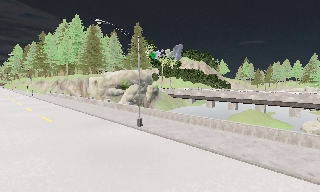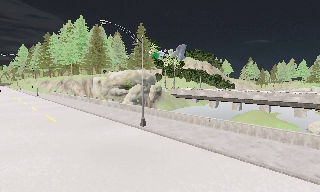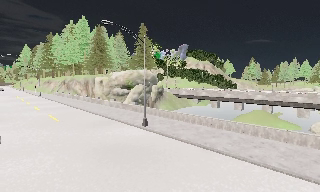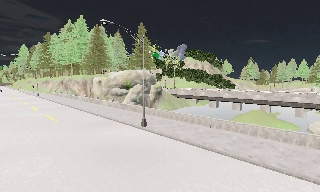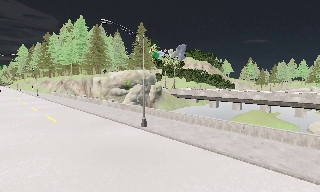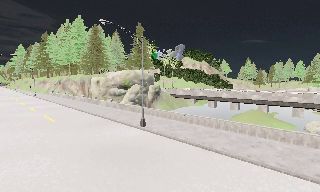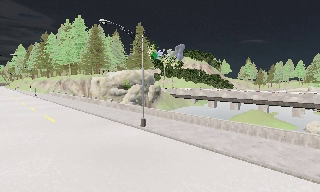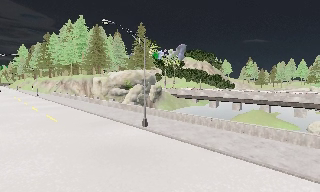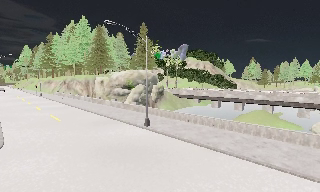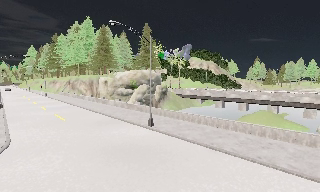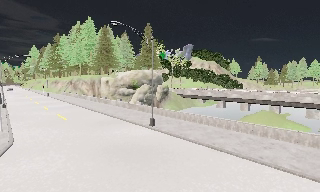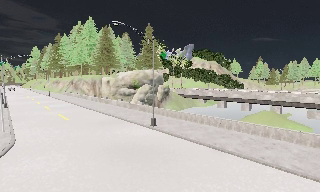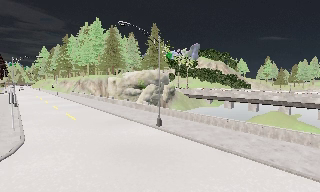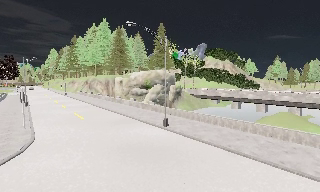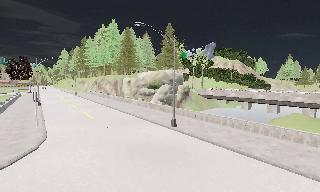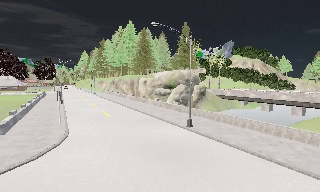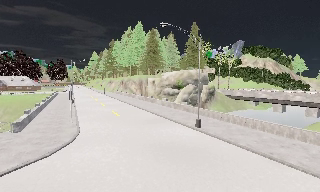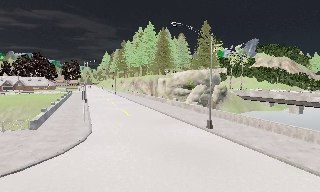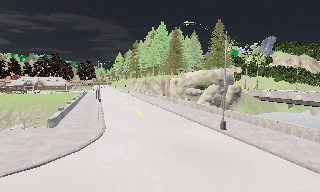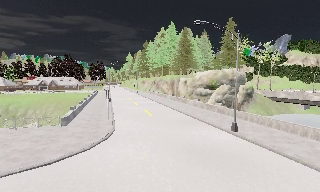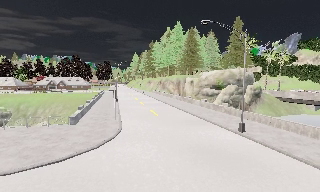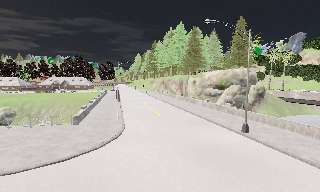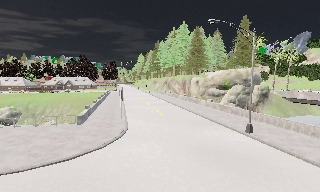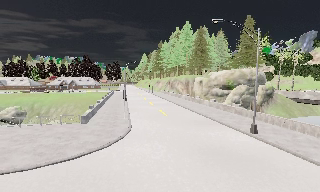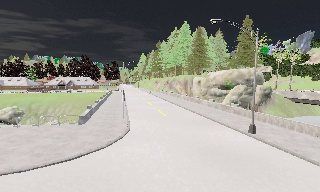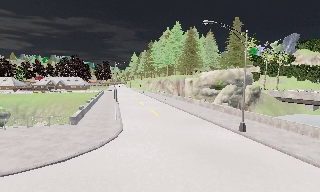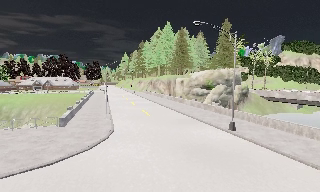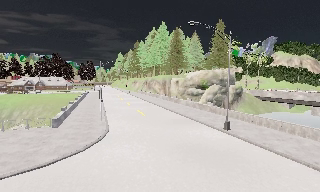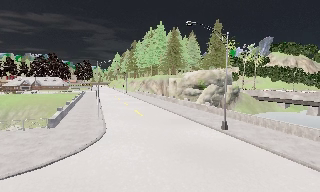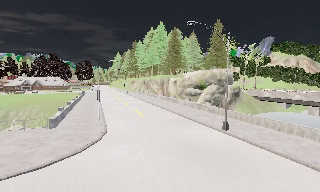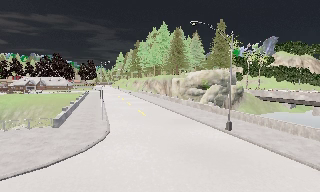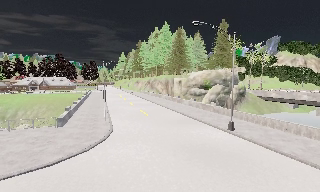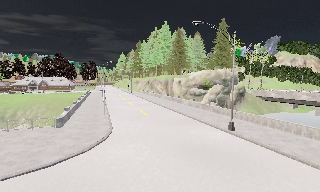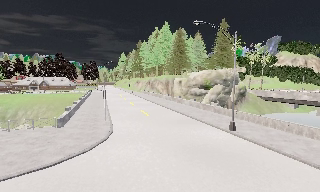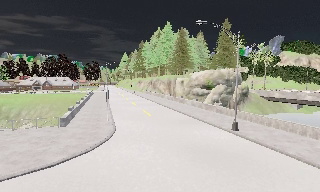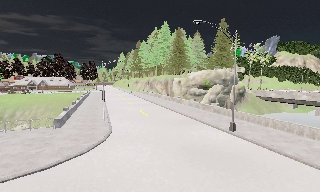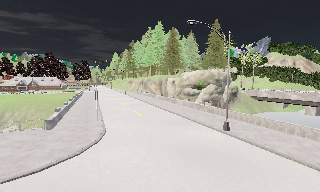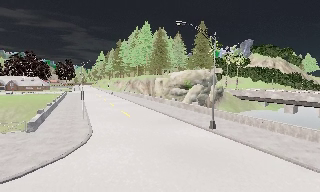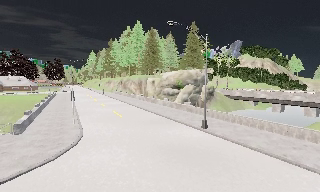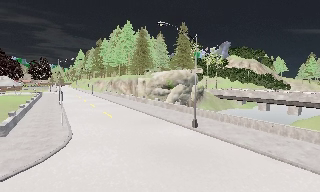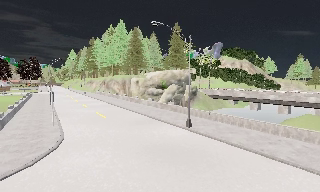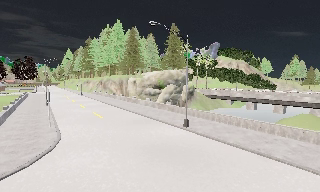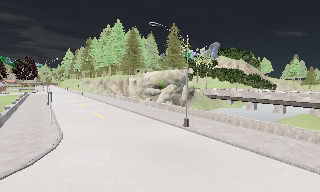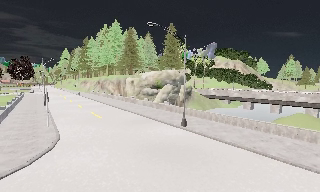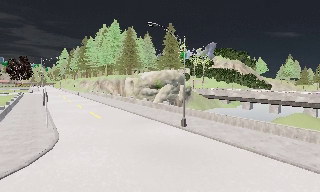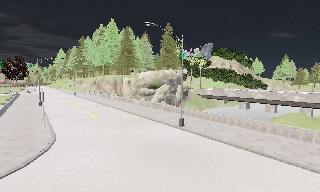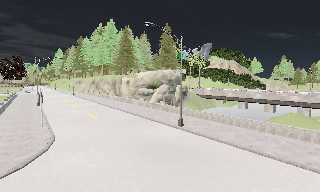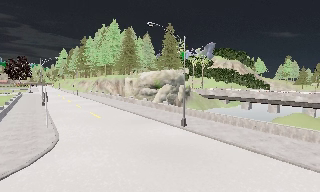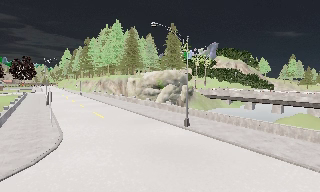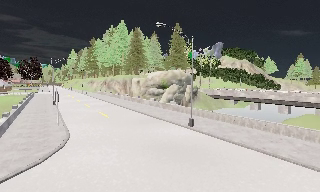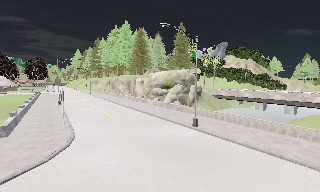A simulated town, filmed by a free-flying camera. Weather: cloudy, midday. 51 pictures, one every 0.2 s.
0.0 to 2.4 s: The camera shifts only a little, or ends up much as it began.
2.4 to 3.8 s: The camera swings to its left by about 25 degrees, and the scene slides to the right.
3.8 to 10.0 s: The camera pans to its right, which is clockwise from overhead, by about 15 degrees. It travels to its left, about 1 m.
The film runs backward here.
